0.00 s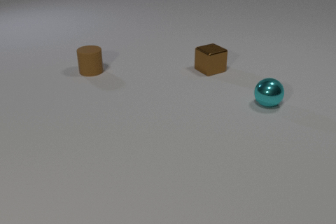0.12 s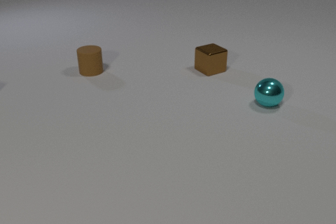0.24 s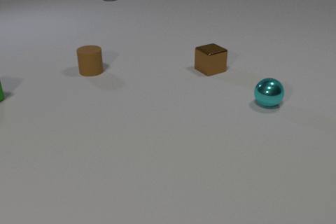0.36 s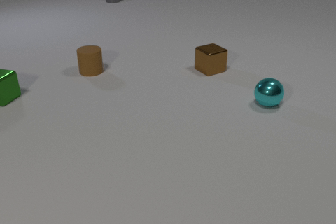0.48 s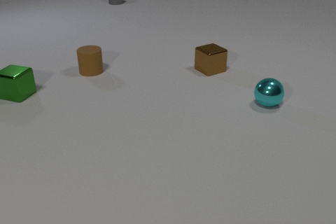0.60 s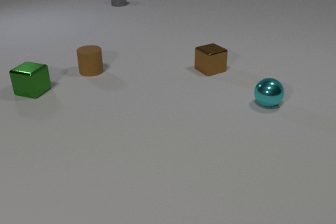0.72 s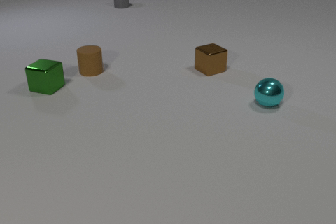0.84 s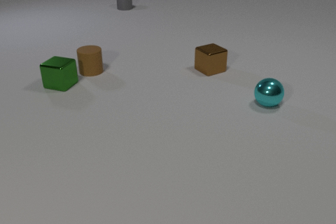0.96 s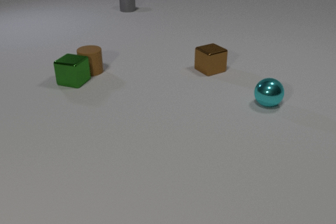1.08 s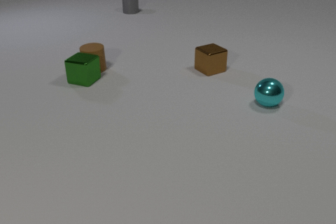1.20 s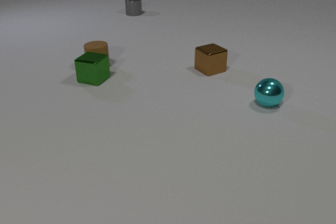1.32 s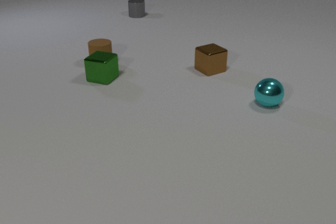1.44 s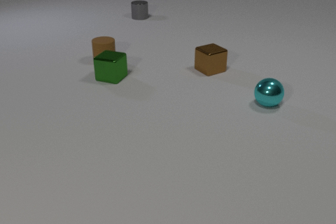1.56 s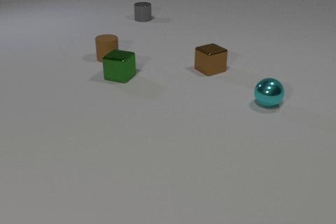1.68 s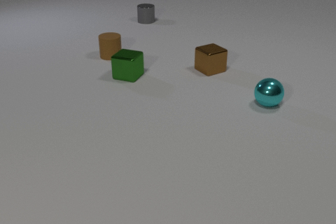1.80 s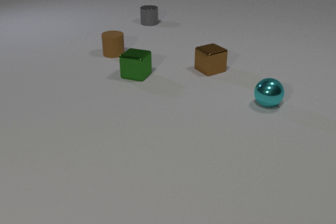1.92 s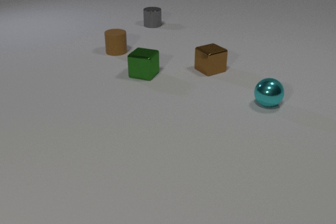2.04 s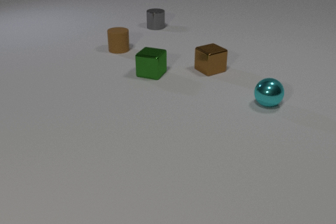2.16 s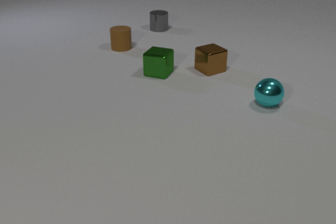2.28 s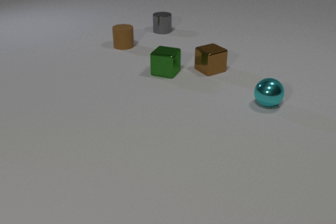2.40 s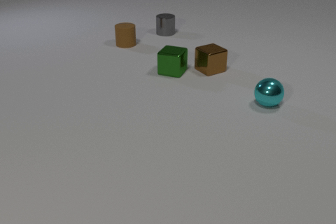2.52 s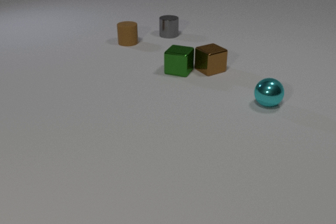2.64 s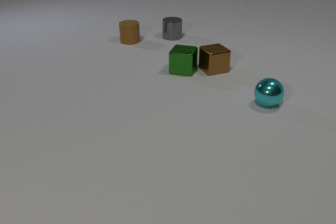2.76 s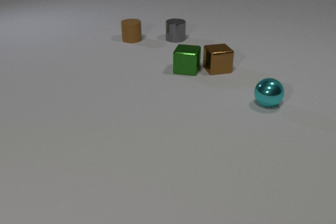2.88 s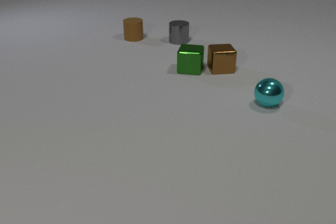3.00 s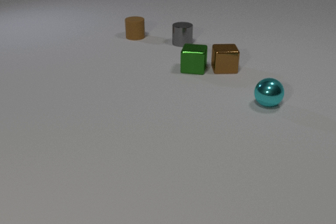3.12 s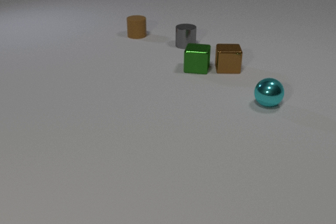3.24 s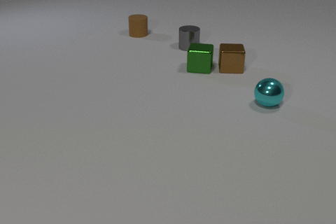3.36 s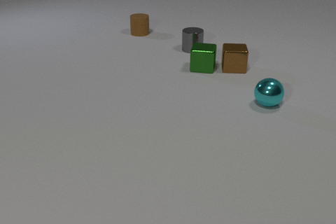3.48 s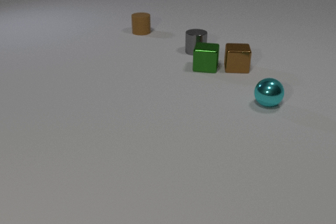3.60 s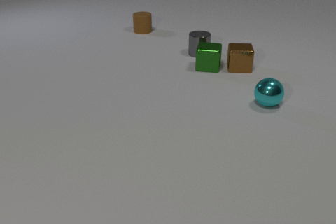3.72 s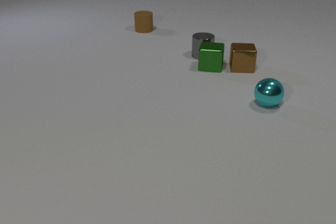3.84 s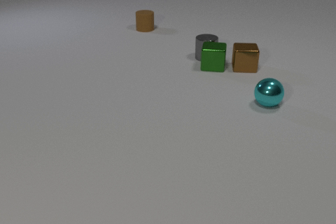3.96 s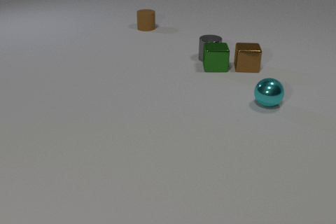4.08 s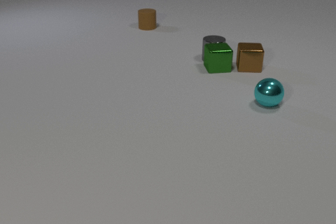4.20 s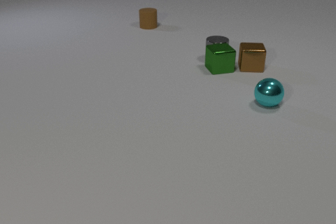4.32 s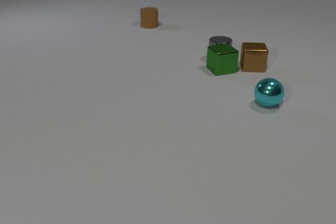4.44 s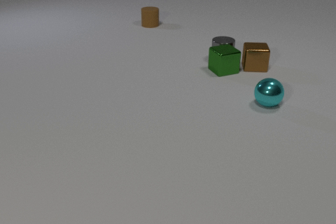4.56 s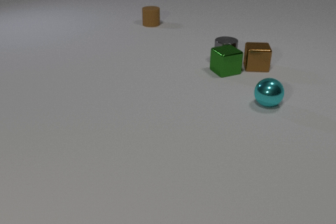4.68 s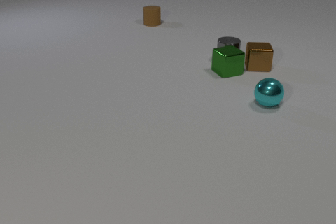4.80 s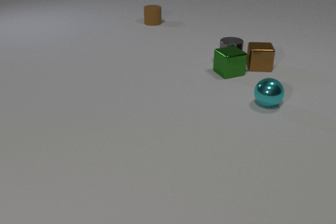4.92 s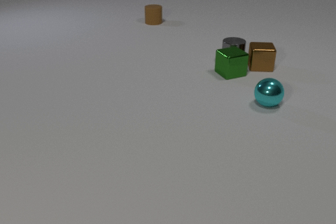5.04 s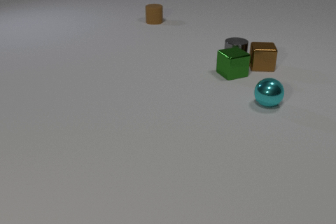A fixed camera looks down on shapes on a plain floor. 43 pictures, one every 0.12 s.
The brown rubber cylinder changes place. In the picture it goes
away from the camera.
The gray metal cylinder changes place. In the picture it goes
toward the camera.
0.00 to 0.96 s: The green metal cube comes in at the left edge, slides to the right. The gray metal cylinder comes in at the top edge, slides toward the camera.
0.96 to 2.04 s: The green metal cube slides to the right. The brown rubber cylinder slides away from the camera and to the right. The gray metal cylinder slides toward the camera and to the right. The green metal cube and the brown rubber cylinder collide.
2.04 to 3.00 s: The green metal cube slides to the right. The brown rubber cylinder slides away from the camera and to the right. The brown metal cube slides to the right, spins so that its near face slides to the left, clockwise seen from above. The gray metal cylinder slides toward the camera and to the right. The green metal cube and the brown metal cube collide.
3.00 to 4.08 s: The green metal cube slides to the right. The brown rubber cylinder slides away from the camera and to the right. The brown metal cube slides to the right. The gray metal cylinder slides toward the camera and to the right. The green metal cube and the gray metal cylinder collide.
4.08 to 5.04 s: The green metal cube slides to the right and toward the camera. The brown rubber cylinder slides away from the camera. The brown metal cube slides to the right. The gray metal cylinder slides to the right.
What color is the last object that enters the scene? green.
Are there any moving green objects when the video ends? yes.
How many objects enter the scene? 2.
